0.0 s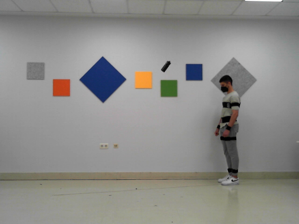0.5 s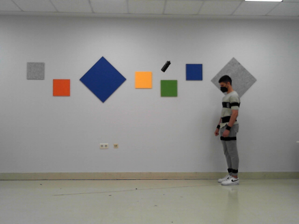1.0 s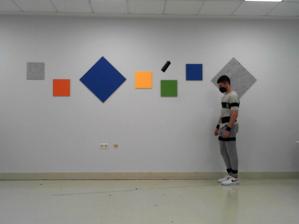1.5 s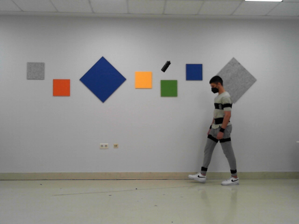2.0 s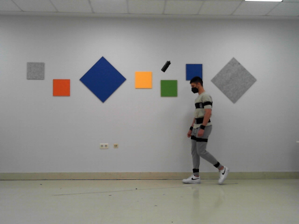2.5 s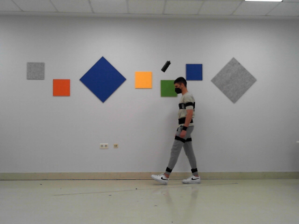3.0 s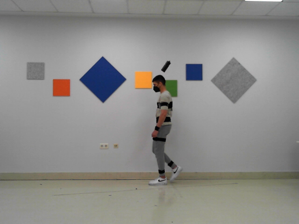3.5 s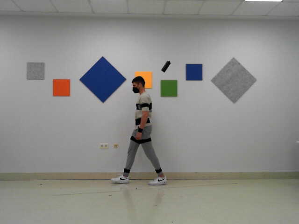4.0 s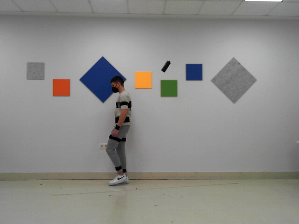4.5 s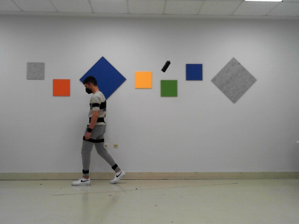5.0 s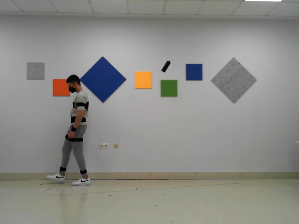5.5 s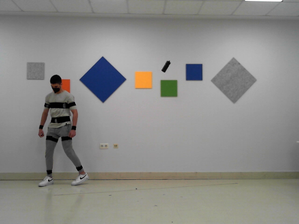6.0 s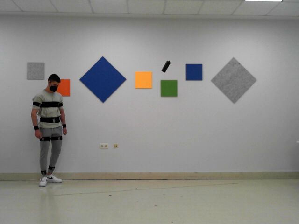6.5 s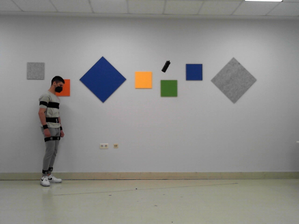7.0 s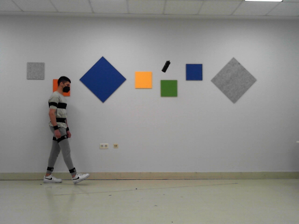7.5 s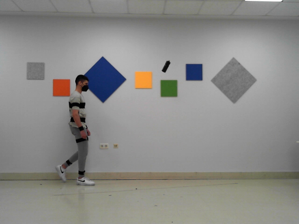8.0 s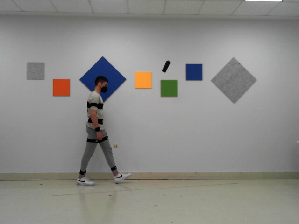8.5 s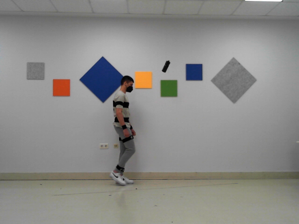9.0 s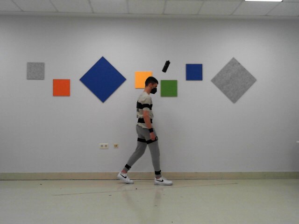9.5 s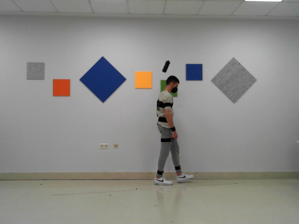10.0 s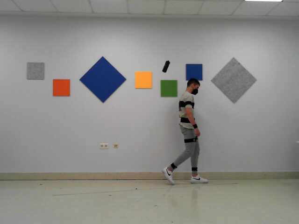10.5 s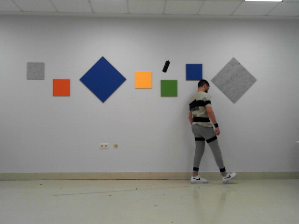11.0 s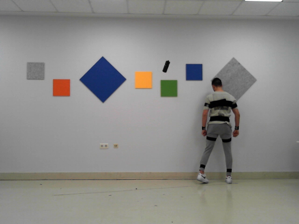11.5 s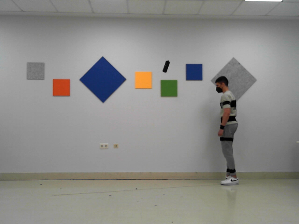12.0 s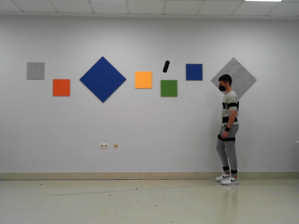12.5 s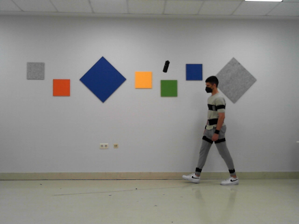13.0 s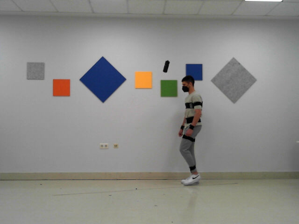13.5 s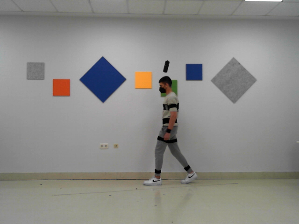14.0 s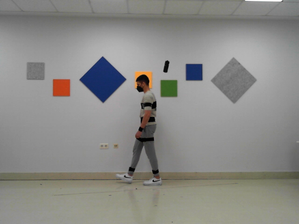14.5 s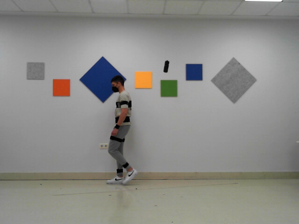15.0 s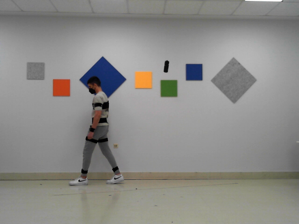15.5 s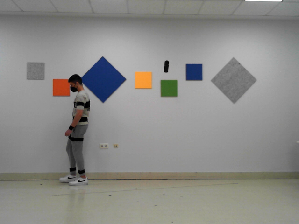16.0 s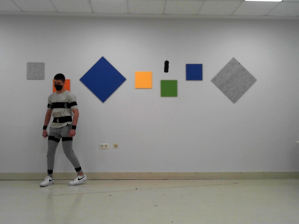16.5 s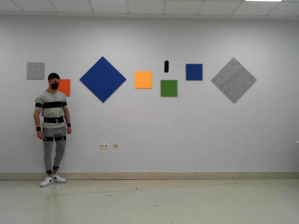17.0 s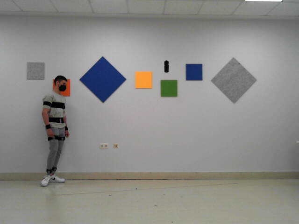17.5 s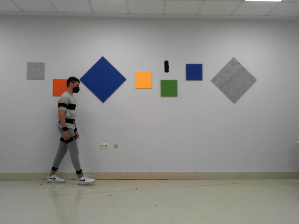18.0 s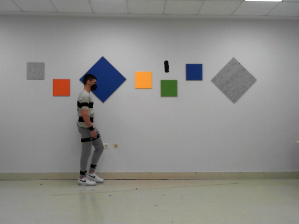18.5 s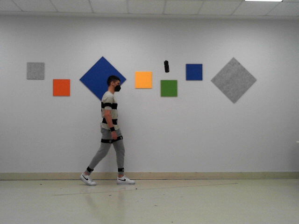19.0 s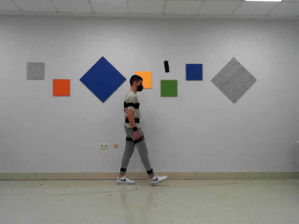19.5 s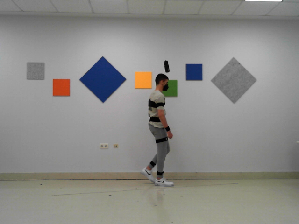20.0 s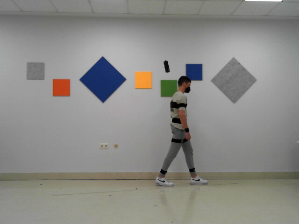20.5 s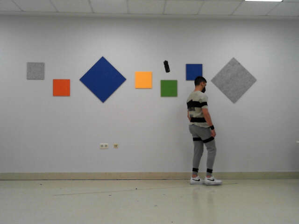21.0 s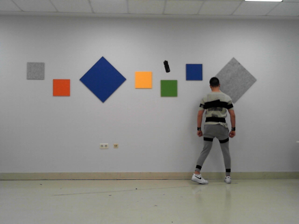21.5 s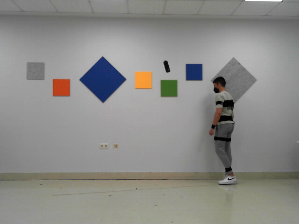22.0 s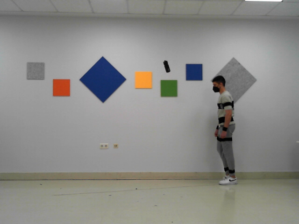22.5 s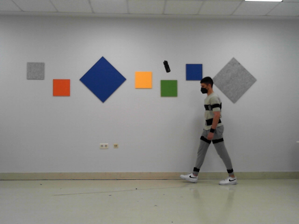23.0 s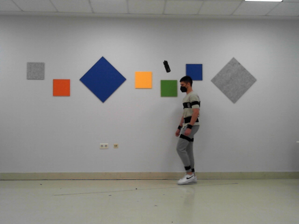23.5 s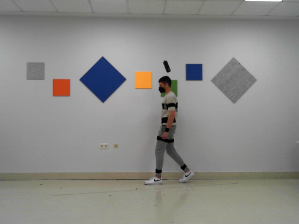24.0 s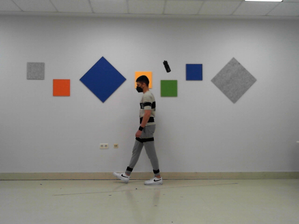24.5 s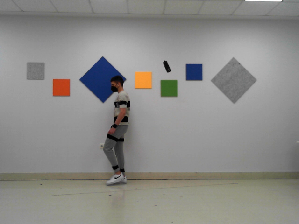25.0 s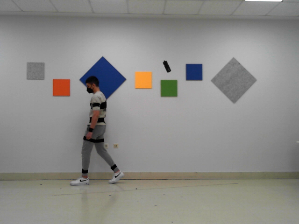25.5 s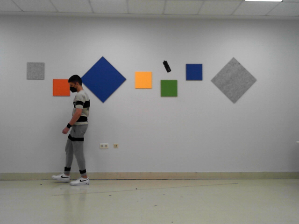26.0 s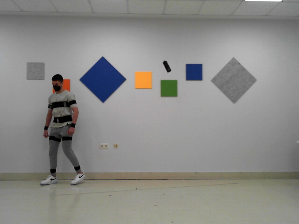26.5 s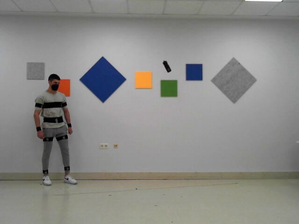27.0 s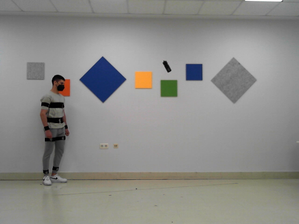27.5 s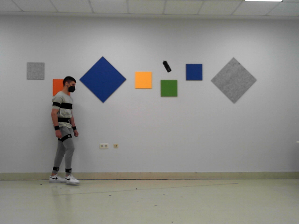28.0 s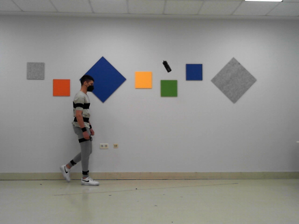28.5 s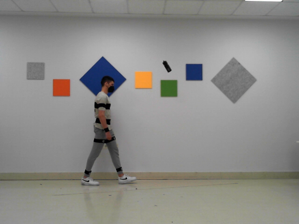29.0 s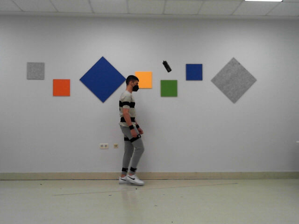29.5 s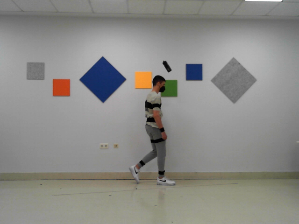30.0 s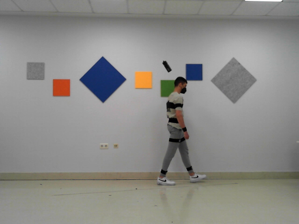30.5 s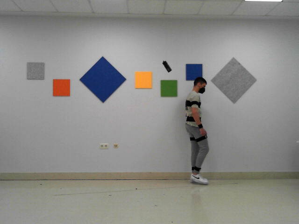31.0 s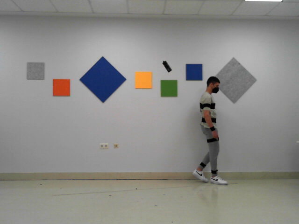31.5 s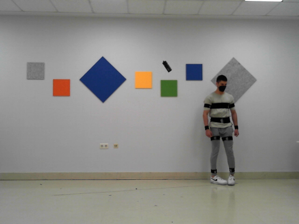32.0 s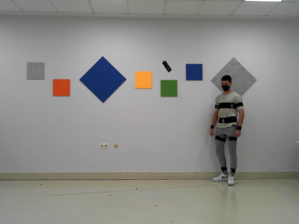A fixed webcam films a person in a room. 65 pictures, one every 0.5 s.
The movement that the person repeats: Walk forward.
